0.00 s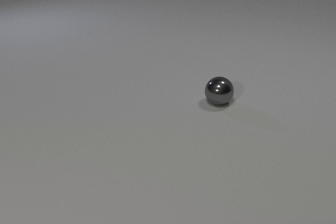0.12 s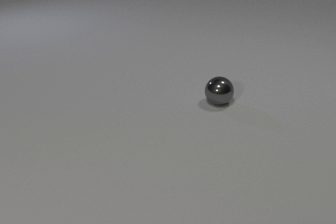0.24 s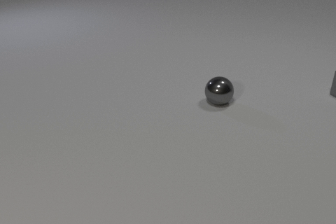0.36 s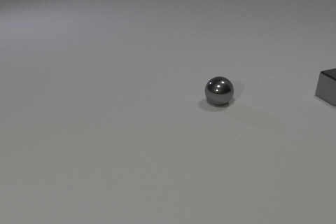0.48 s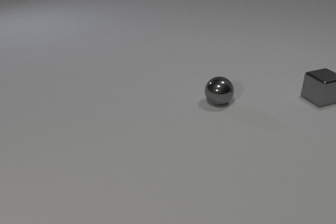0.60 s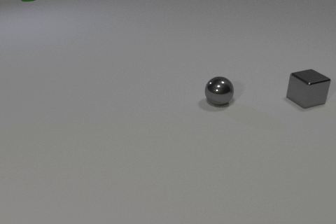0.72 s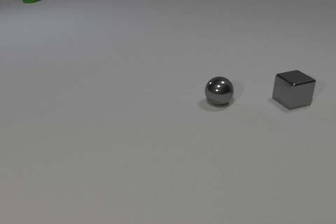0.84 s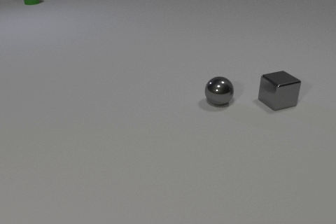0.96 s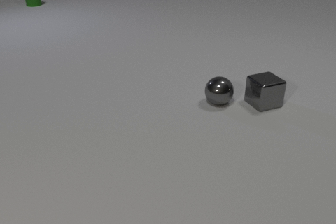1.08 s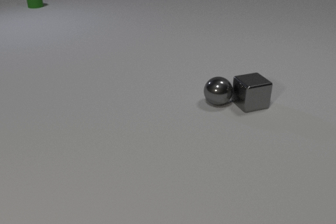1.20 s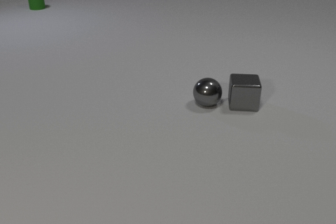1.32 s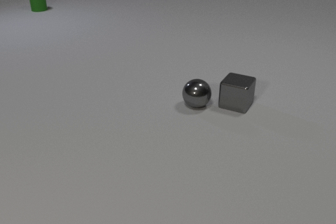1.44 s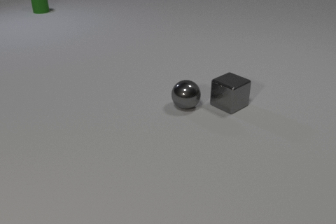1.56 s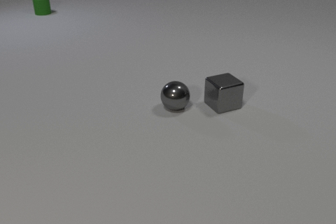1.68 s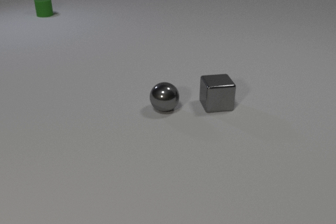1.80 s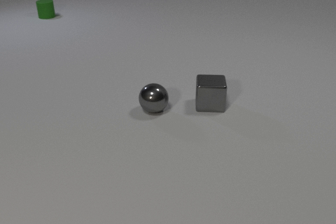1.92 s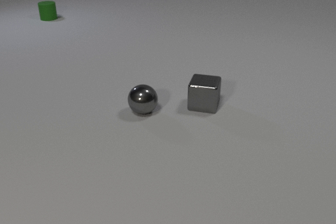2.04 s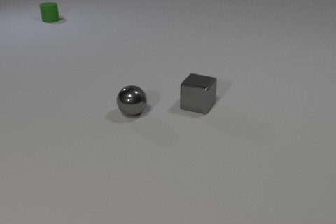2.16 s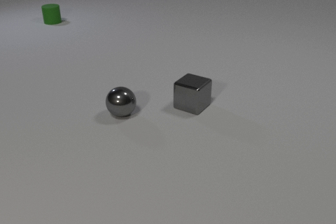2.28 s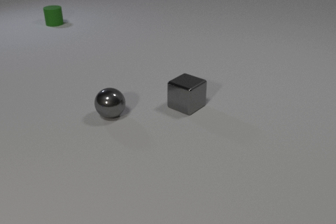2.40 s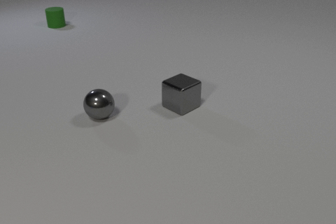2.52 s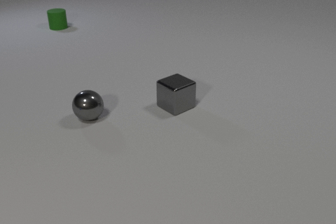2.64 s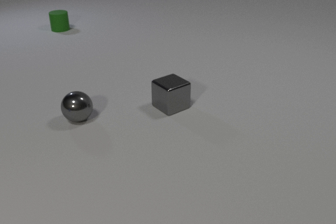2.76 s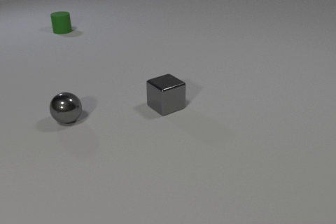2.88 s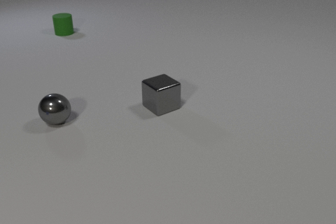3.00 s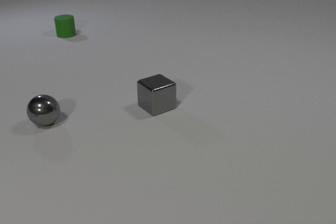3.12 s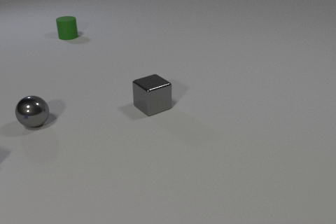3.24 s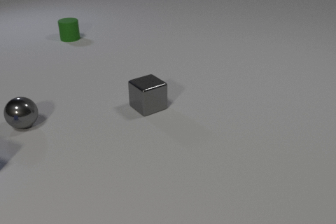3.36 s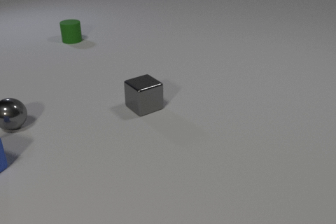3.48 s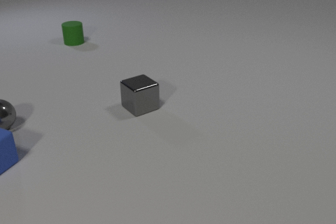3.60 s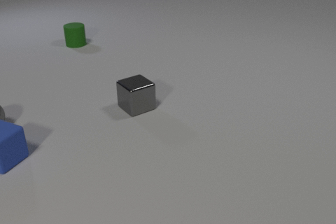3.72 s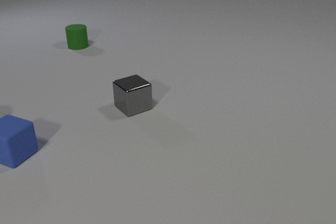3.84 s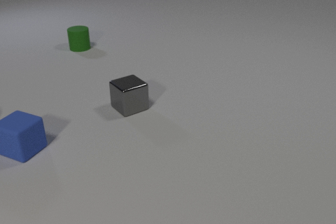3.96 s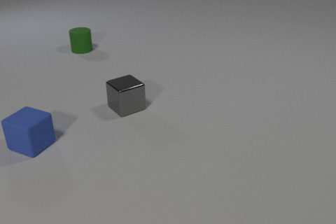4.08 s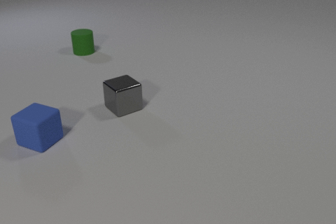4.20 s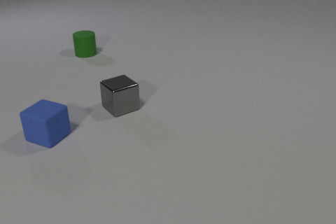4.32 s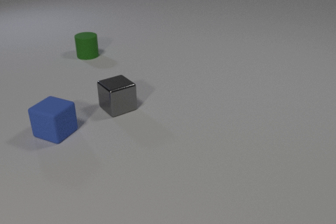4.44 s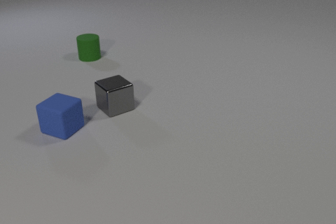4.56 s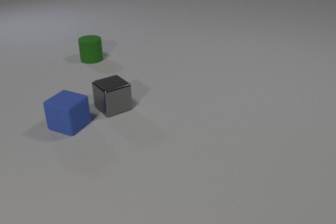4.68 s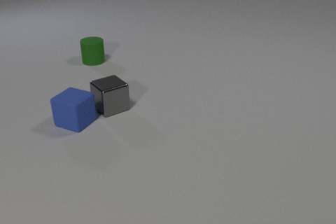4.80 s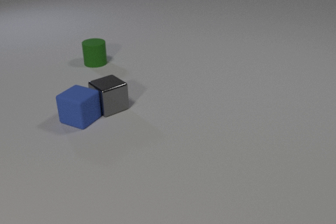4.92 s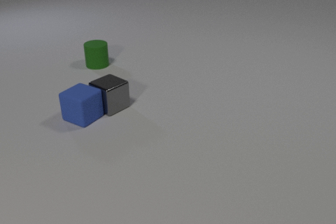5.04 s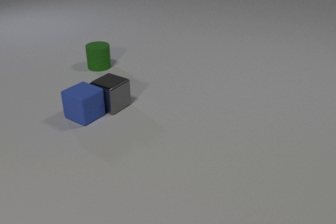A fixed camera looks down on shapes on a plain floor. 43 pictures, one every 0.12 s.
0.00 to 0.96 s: The gray metal cube comes in at the right edge, slides to the left and toward the camera. The green rubber cylinder comes in at the top edge, slides toward the camera.
0.96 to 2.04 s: The gray metal cube slides to the left, spins clockwise seen from above by about 135 degrees, its near face sliding to the left. The gray metal sphere rolls to the left. The green rubber cylinder slides toward the camera. The gray metal cube and the gray metal sphere collide.
2.04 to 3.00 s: The gray metal cube slides to the left, spins clockwise seen from above by about 30 degrees, its near face sliding to the left. The gray metal sphere rolls to the left. The green rubber cylinder slides toward the camera.
3.00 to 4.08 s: The gray metal cube slides to the left. The gray metal sphere rolls to the left, leaves at the left edge. The blue rubber cube comes in at the left edge, slides to the right and away from the camera. The green rubber cylinder slides toward the camera.
4.08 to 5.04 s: The gray metal cube slides to the left. The blue rubber cube slides to the right and away from the camera. The green rubber cylinder slides toward the camera. The gray metal cube and the blue rubber cube collide.
What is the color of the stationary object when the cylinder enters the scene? gray.
How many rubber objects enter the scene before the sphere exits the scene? 2.
What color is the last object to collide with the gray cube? blue.
